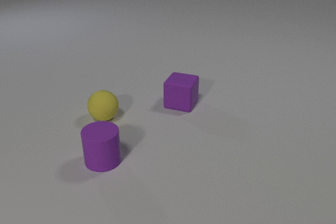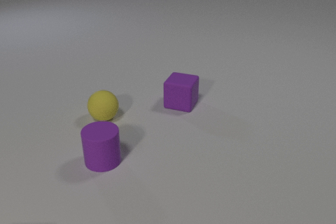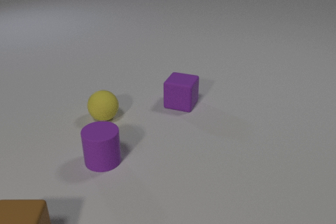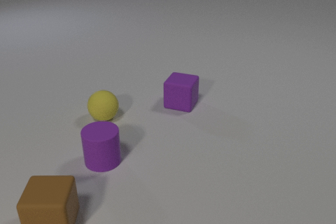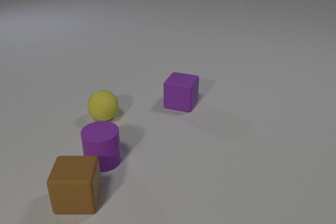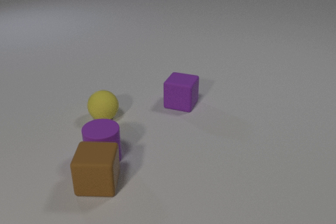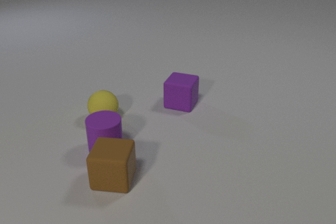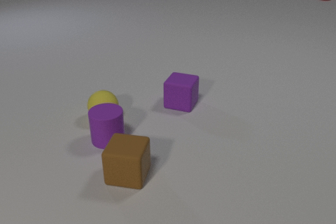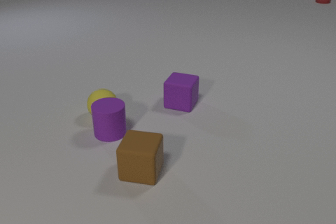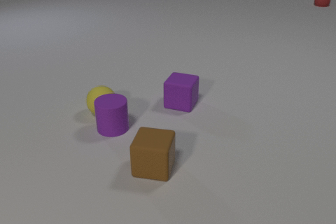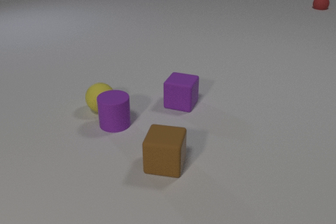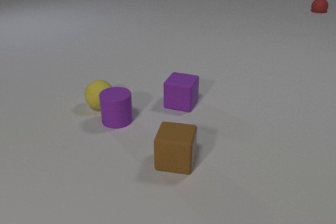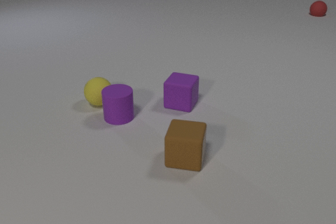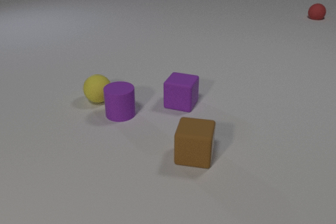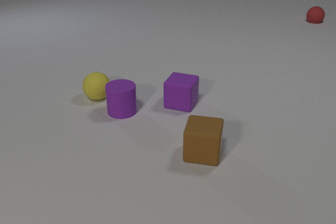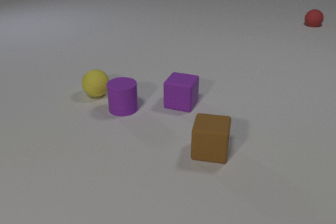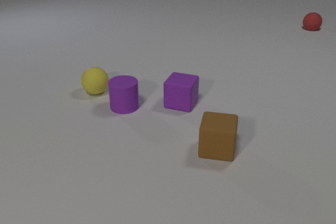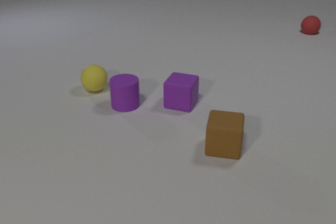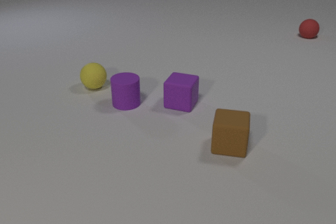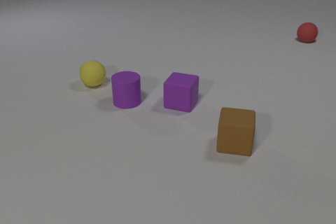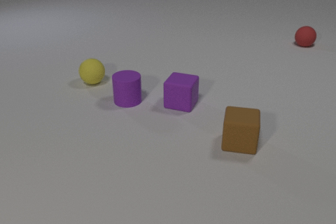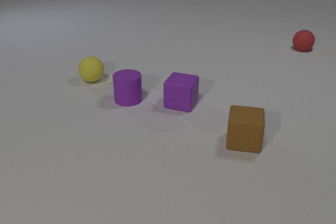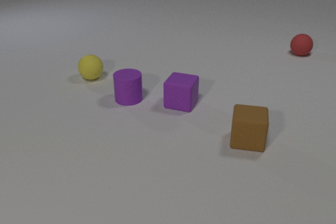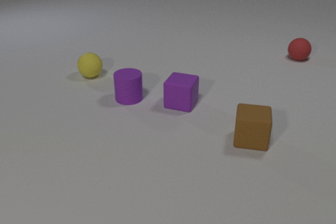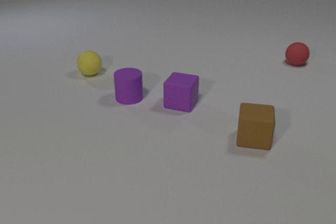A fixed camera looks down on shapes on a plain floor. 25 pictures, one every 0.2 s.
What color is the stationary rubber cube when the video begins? purple.
What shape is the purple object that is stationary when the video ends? cube.
What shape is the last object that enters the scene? sphere.
0.0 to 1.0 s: The brown rubber cube comes in at the bottom edge, slides to the right and away from the camera. The brown rubber cube and the purple rubber cylinder collide.
1.0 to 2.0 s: The brown rubber cube slides to the right. The purple rubber cylinder slides away from the camera. The red rubber sphere comes in at the top edge, rolls toward the camera. The yellow rubber sphere rolls away from the camera. The purple rubber cylinder and the yellow rubber sphere collide.
2.0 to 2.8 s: The brown rubber cube slides to the right and away from the camera. The purple rubber cylinder slides away from the camera. The red rubber sphere rolls toward the camera. The yellow rubber sphere rolls away from the camera.
2.8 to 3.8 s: The brown rubber cube slides to the right and away from the camera. The purple rubber cylinder slides away from the camera. The red rubber sphere rolls toward the camera. The yellow rubber sphere rolls away from the camera.
3.8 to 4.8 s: The brown rubber cube slides to the right and away from the camera. The purple rubber cylinder slides away from the camera. The red rubber sphere rolls toward the camera. The yellow rubber sphere rolls away from the camera.
